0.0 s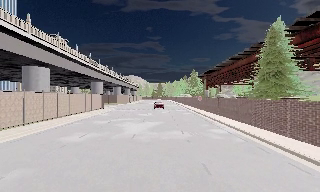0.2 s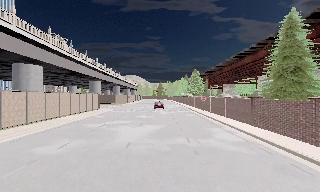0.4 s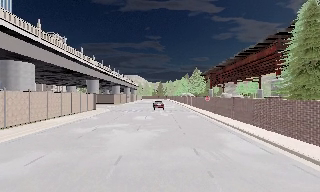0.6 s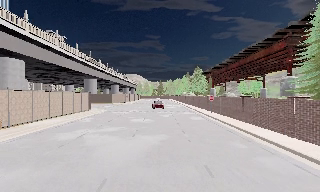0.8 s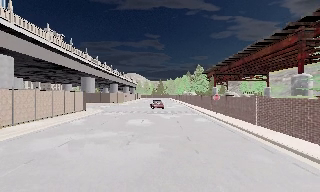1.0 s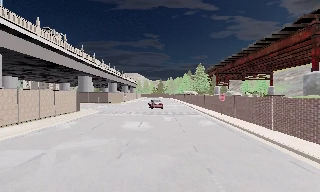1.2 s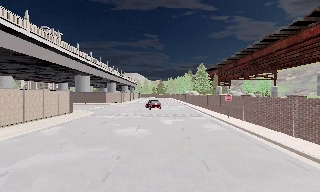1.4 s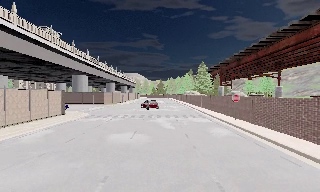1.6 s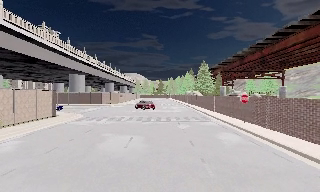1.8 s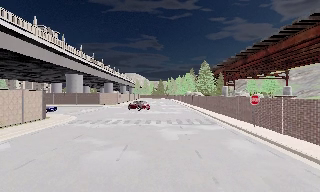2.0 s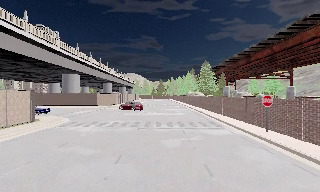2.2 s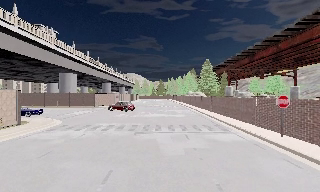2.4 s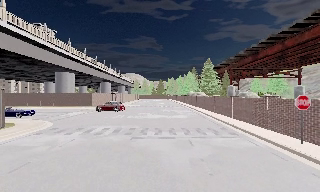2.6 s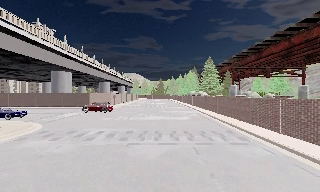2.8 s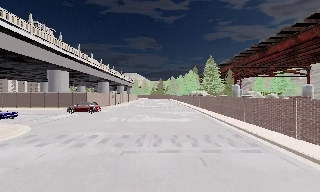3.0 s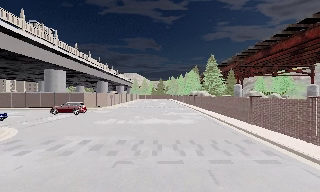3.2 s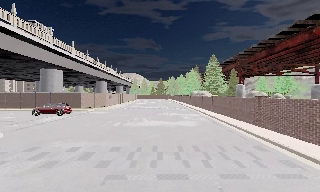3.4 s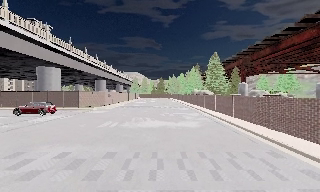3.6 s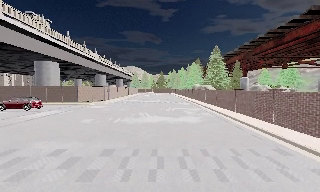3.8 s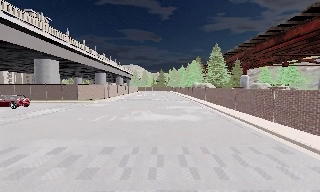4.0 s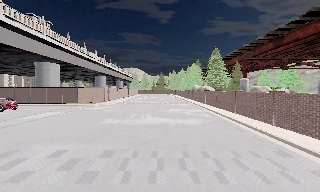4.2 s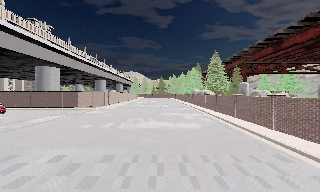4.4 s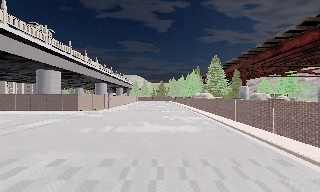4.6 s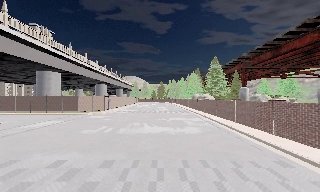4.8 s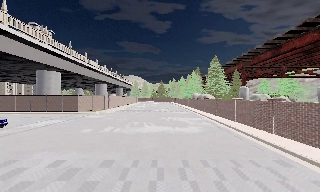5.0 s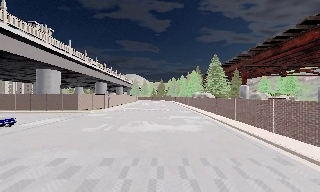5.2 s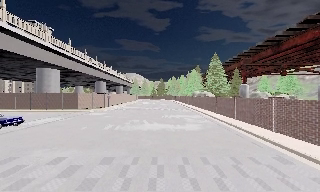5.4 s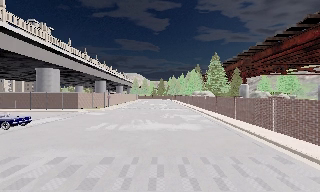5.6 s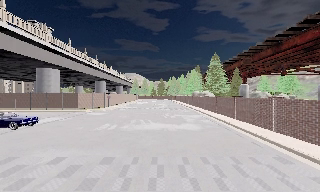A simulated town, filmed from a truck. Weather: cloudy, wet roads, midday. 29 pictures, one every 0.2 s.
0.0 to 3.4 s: The camera travels forward, about 25 m, so what stands in front looms larger. It loses speed.
3.4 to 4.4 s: The camera shifts only a little, or ends up much as it began.
4.4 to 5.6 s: The camera keeps its place and its aim.
The film runs forward here.
